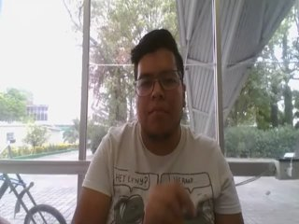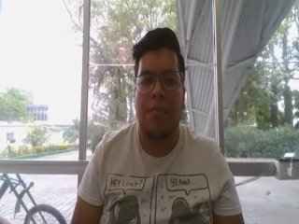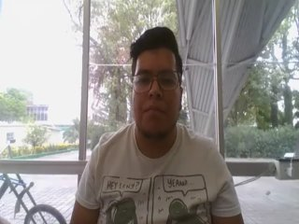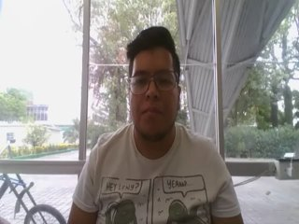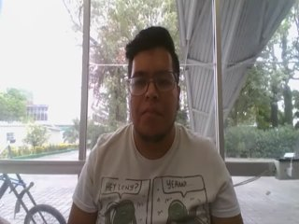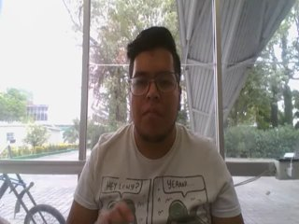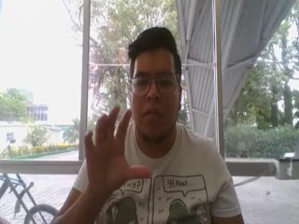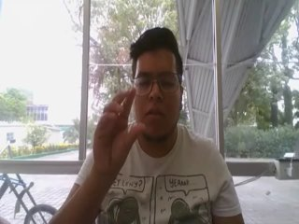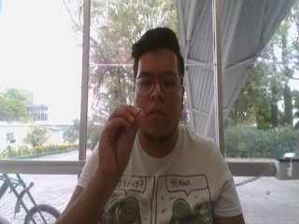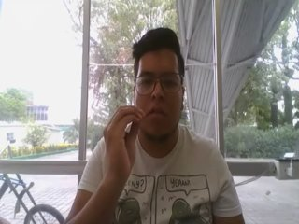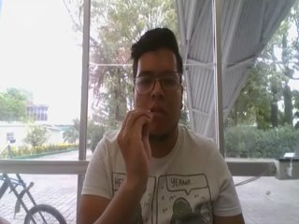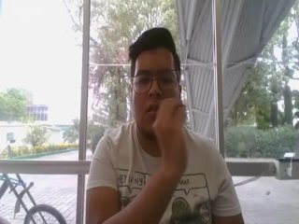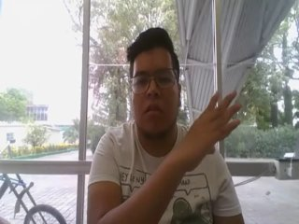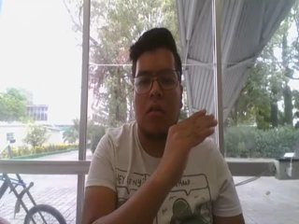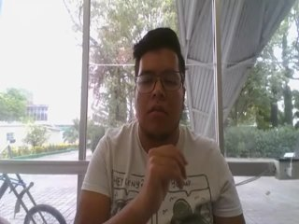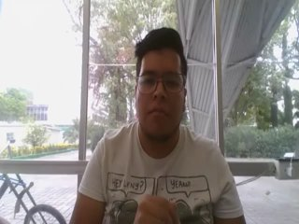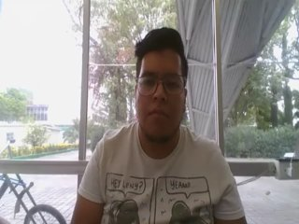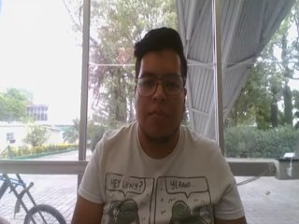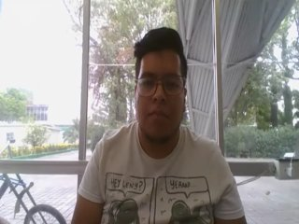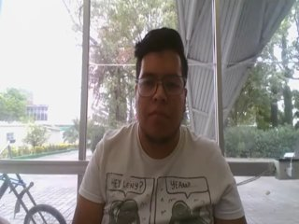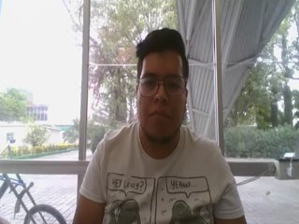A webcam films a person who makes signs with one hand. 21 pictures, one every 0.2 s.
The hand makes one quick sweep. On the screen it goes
to the right.
0.1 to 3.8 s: On the screen the hand sweeps to the right. The name of the sign: Throw left.
